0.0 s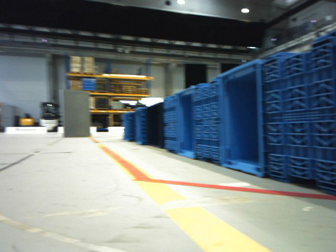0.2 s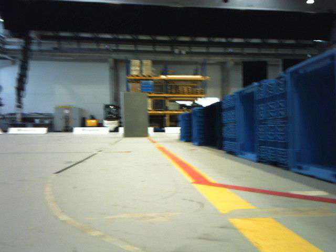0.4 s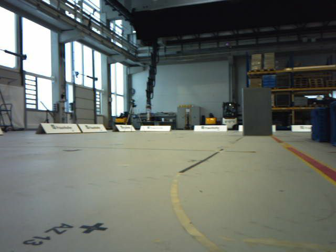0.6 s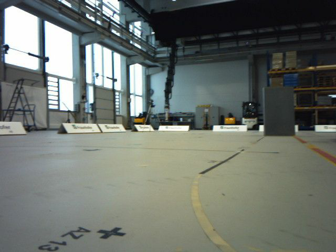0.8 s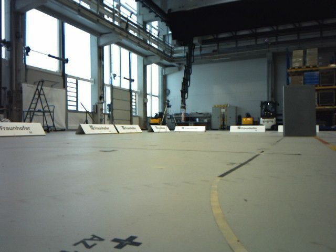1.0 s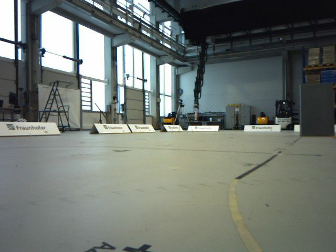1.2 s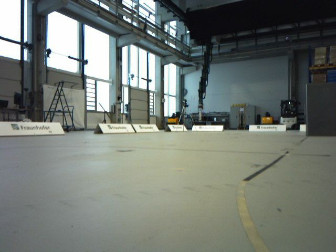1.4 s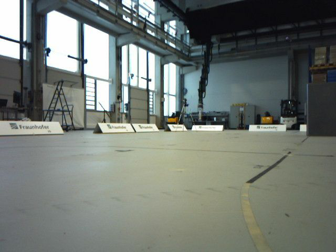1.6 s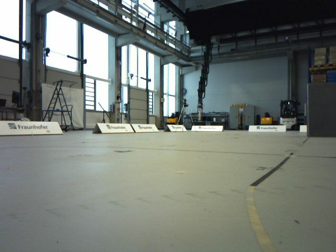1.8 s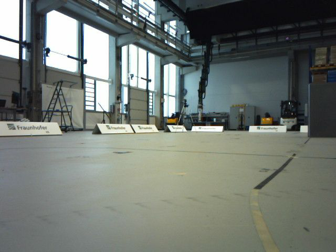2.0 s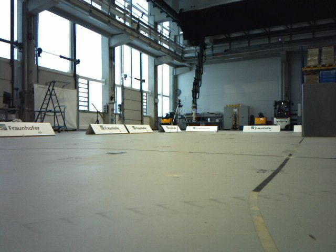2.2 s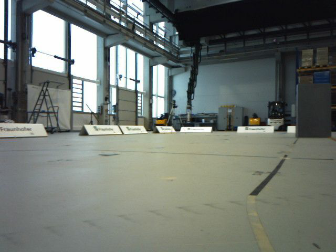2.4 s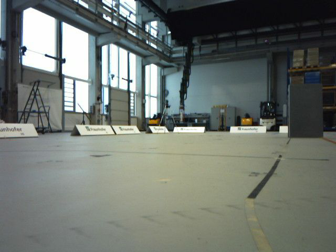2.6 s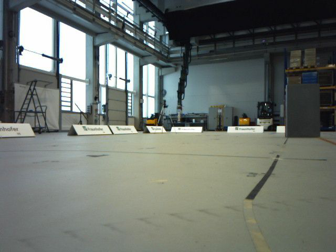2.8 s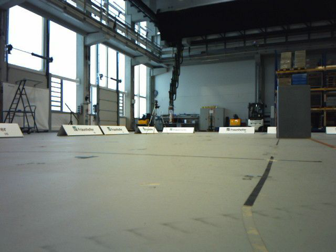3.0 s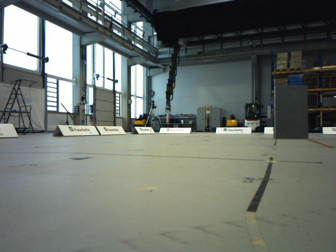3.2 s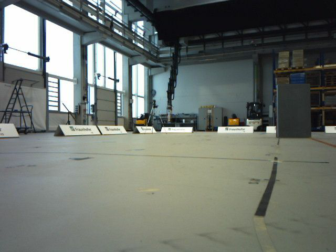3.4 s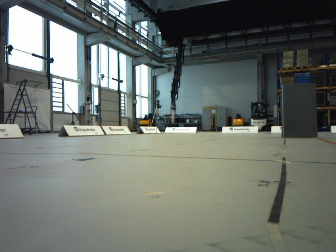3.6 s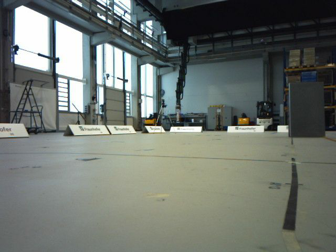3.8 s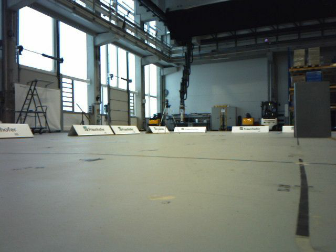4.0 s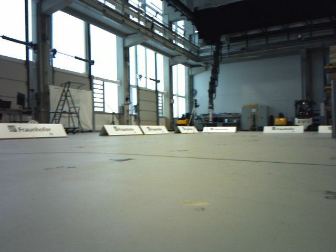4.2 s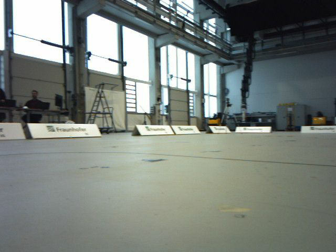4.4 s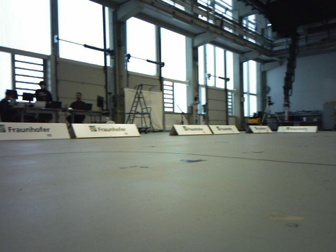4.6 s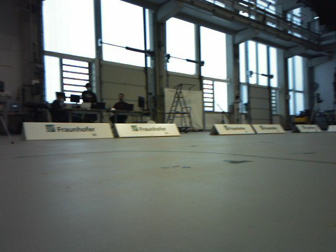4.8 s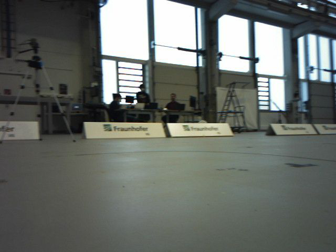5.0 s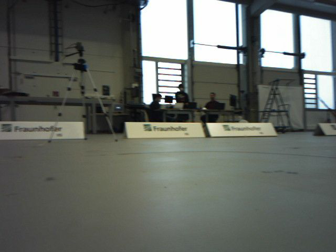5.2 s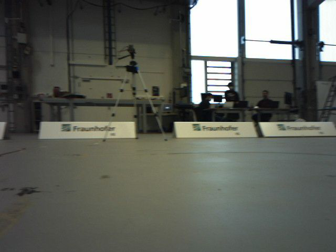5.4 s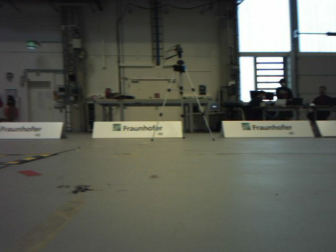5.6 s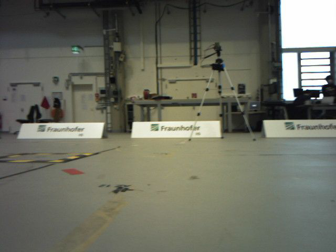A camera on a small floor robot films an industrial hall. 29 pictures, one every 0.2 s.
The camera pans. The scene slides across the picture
to the right.
The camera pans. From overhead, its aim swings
counterclockwise.
0.0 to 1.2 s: The camera pans to its left, which is counterclockwise from overhead, by about 35 degrees. It travels forward, about 0.3 m.
1.2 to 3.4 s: The camera travels forward, about 0.4 m, so what stands in front looms larger.
3.4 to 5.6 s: The scene slides to the right, as the camera pans about 75 degrees to its left. It travels forward, about 0.3 m.
The film runs forward here.
